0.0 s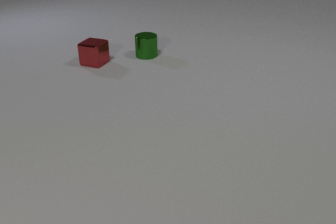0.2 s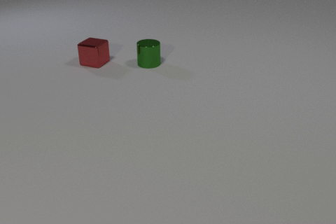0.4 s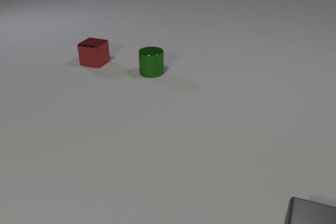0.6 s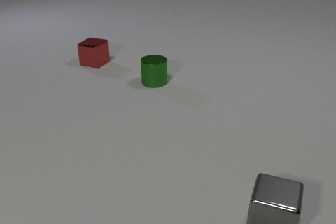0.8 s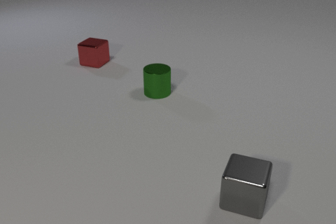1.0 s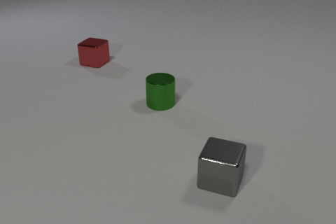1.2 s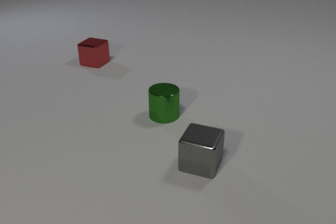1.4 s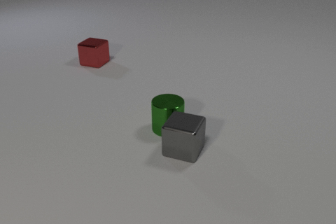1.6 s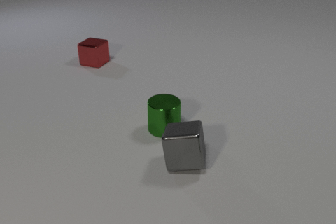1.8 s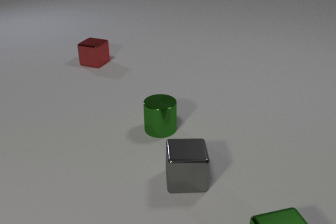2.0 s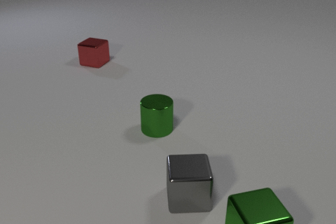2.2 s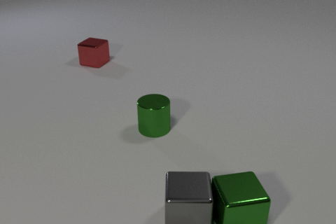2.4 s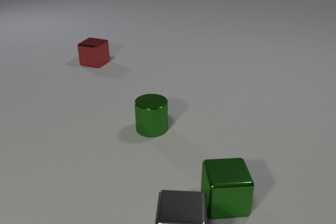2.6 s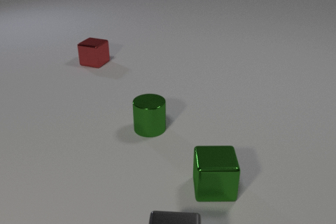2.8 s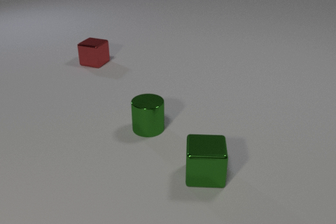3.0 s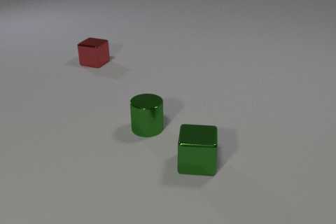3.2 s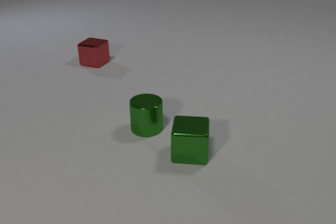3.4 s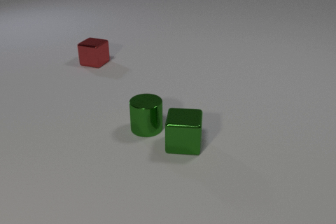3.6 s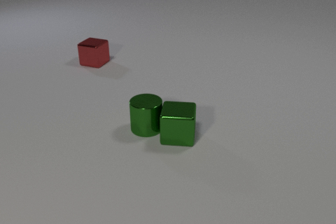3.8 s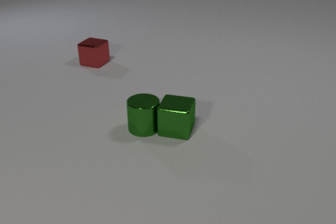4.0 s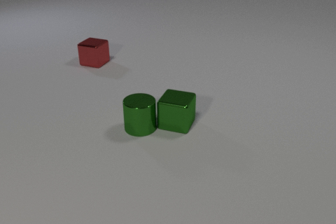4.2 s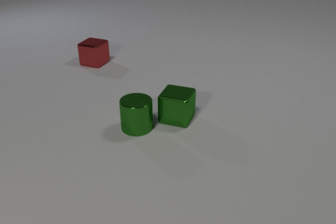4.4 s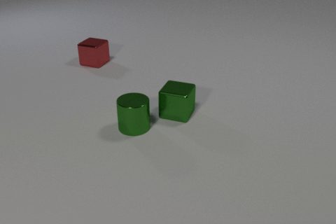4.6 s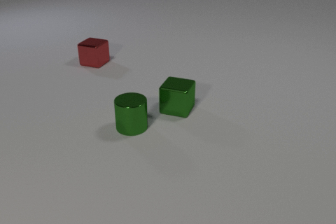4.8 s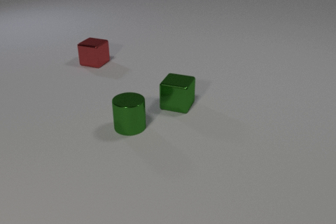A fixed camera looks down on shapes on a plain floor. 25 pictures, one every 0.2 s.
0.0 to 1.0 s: The gray metal cube comes in at the bottom edge, slides to the left and away from the camera. The green metal cylinder slides toward the camera.
1.0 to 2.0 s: The gray metal cube slides to the left and toward the camera, spins so that its near face slides to the right, counterclockwise seen from above. The green metal cylinder slides toward the camera. The green metal cube comes in at the bottom edge, slides to the left and away from the camera. The gray metal cube and the green metal cylinder collide.
2.0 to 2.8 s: The gray metal cube slides toward the camera, leaves at the bottom edge. The green metal cylinder slides to the left. The green metal cube slides away from the camera and to the left. The gray metal cube and the green metal cube collide.
2.8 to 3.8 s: The green metal cube slides away from the camera. The green metal cylinder and the green metal cube collide.
3.8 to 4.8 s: The green metal cylinder slides to the left. The green metal cube slides away from the camera.
What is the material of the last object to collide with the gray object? metal.
How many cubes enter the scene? 2.
What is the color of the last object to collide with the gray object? green.
